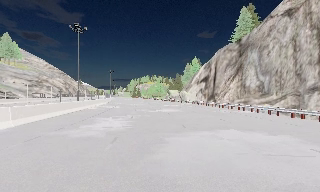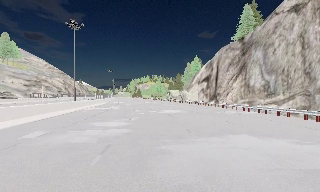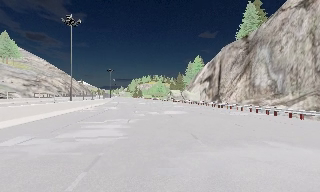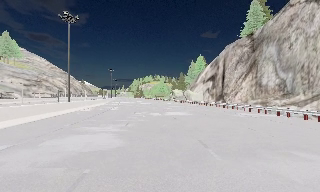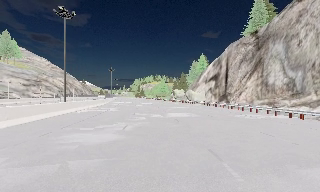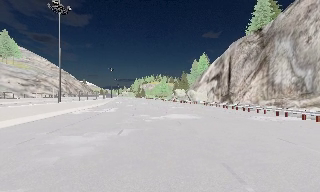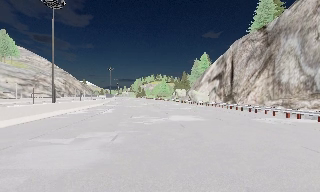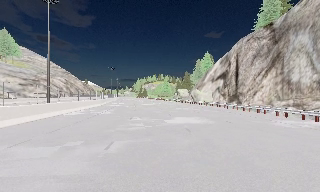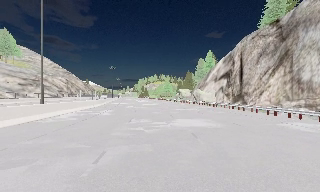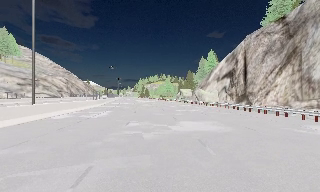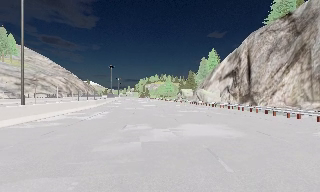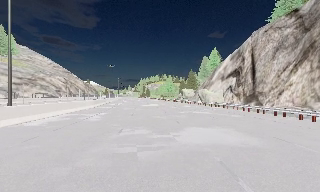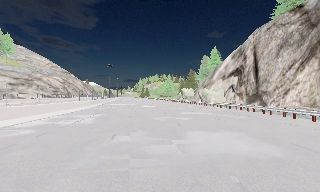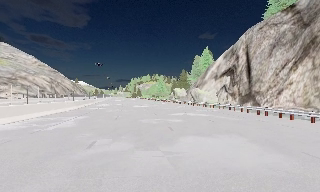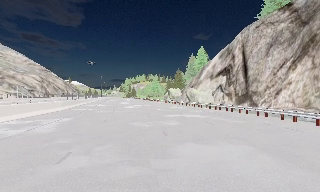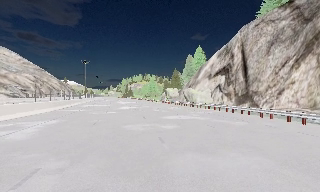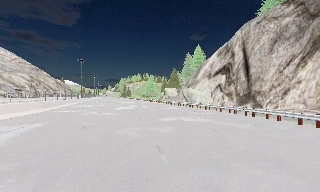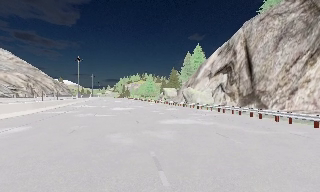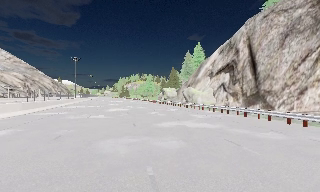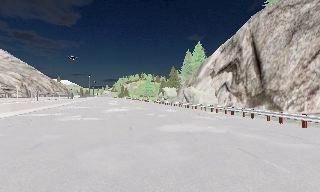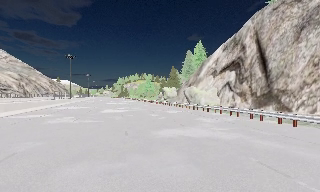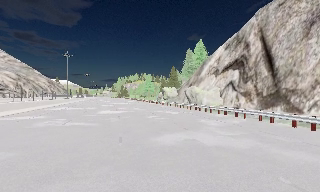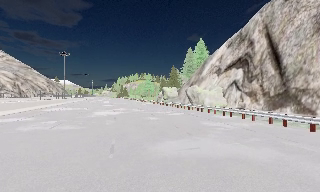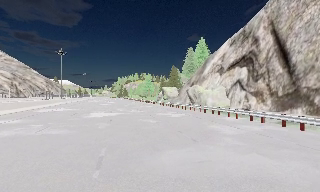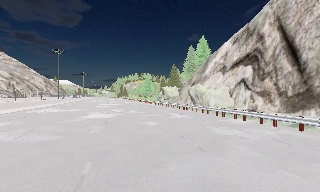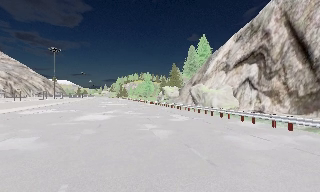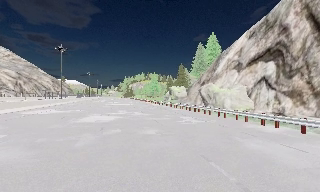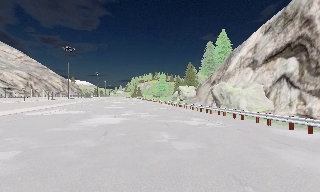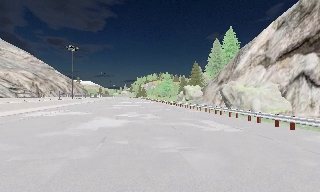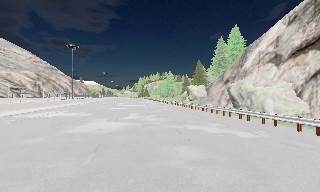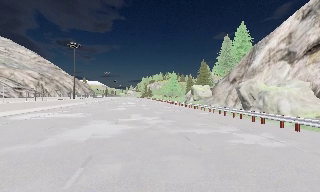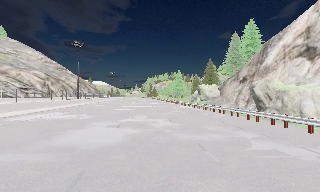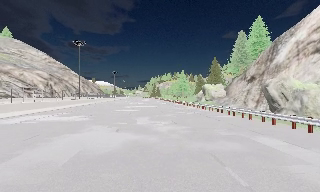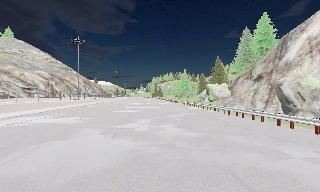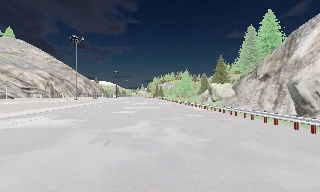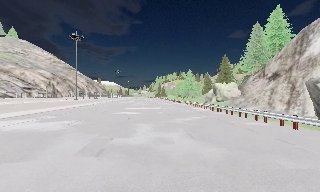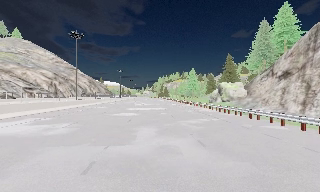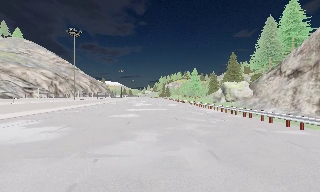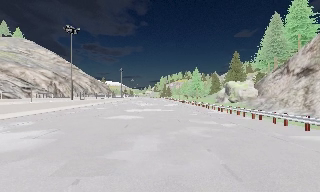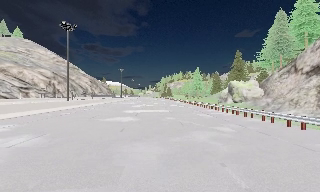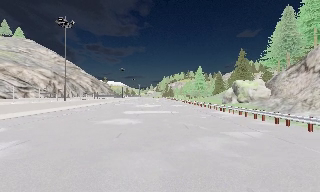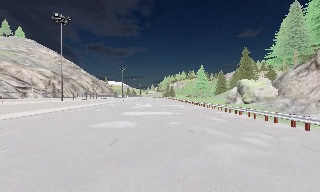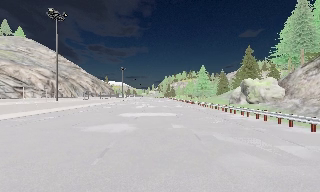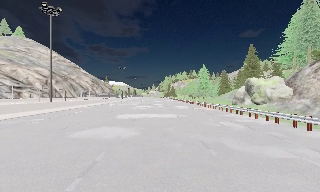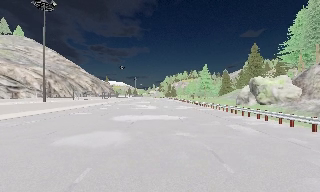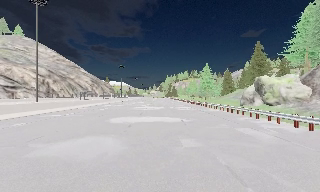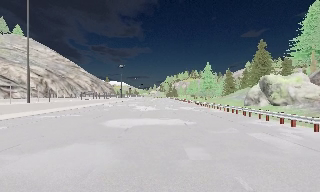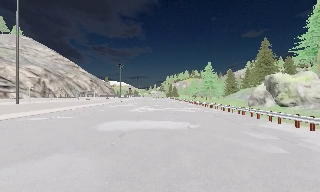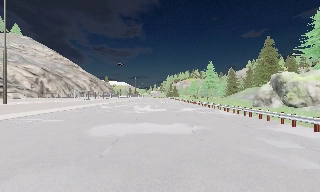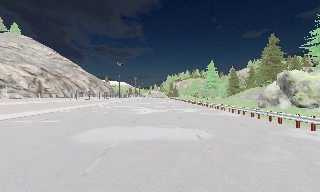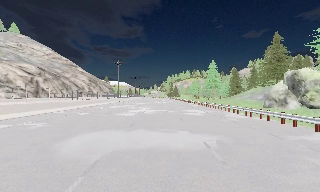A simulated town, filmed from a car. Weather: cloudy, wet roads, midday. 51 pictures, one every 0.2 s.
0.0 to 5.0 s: The camera travels forward, about 30 m, so what stands in front looms larger.
5.0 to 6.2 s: The camera pans to its left, which is counterclockwise from overhead, by about 10 degrees. It travels forward, about 7 m, so what stands in front looms larger.
6.2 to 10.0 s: The camera travels forward, about 20 m, so what stands in front looms larger.
The film runs forward here.
